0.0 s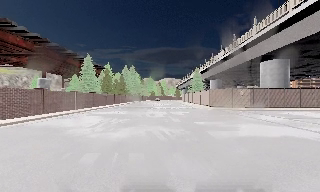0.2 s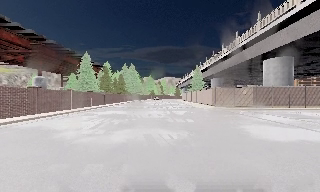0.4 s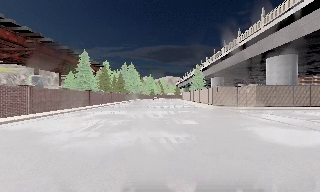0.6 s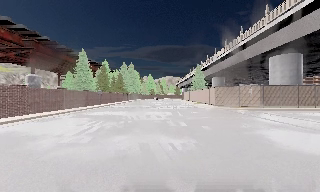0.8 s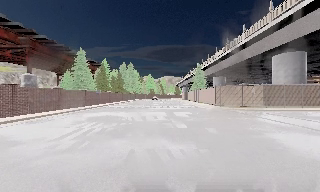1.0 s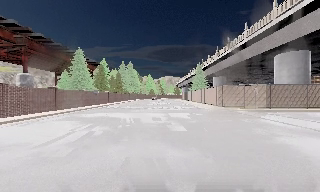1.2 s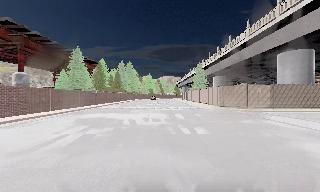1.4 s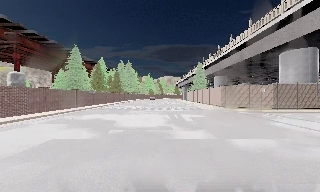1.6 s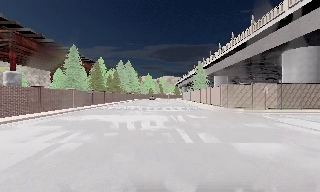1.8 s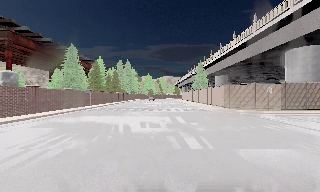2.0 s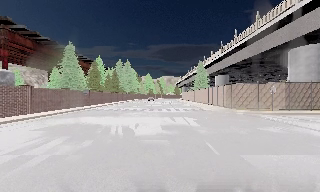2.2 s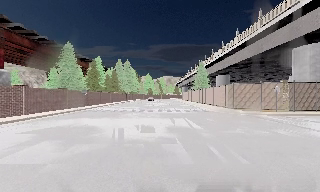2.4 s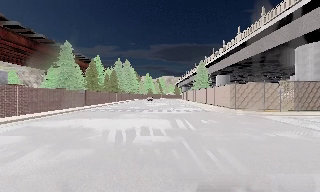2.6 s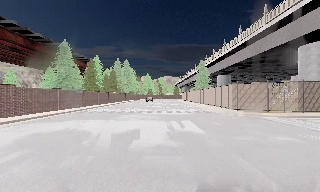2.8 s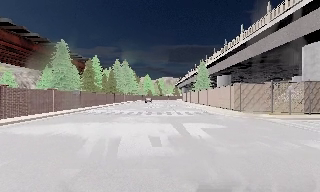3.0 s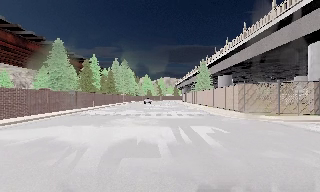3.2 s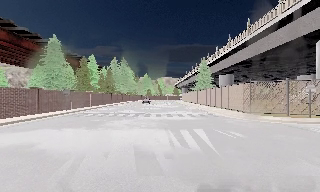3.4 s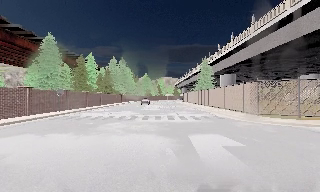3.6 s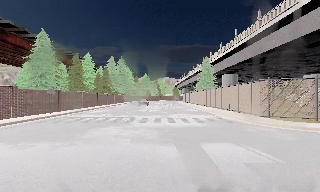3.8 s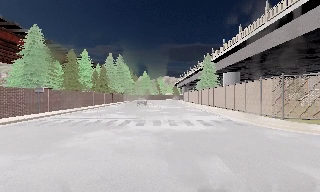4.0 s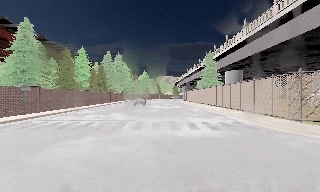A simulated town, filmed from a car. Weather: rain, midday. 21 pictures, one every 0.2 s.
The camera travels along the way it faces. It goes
forward.
0.0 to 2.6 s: The camera travels forward, about 9 m, so what stands in front looms larger.
2.6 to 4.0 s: The camera travels forward, about 8 m, so what stands in front looms larger. It gains speed.
The film runs forward here.
